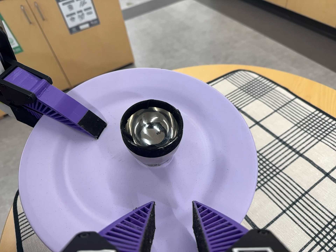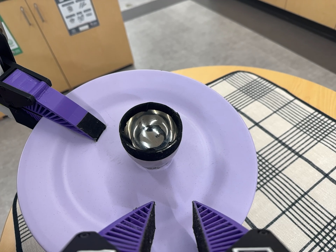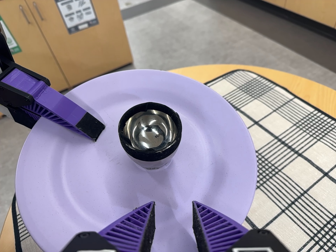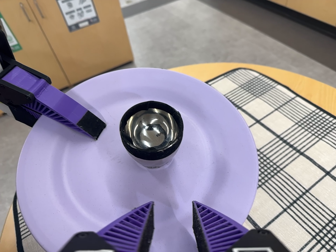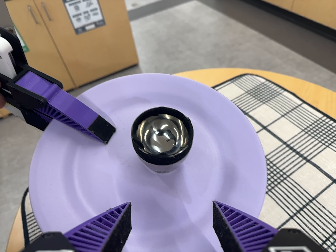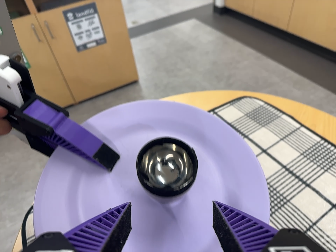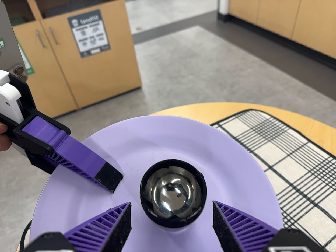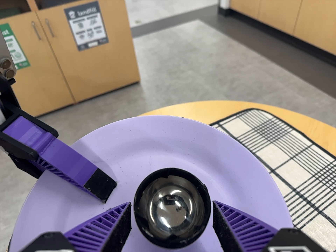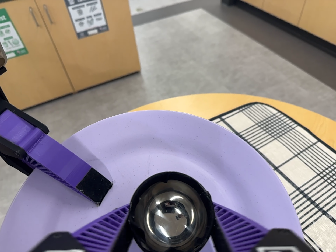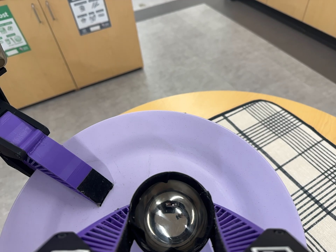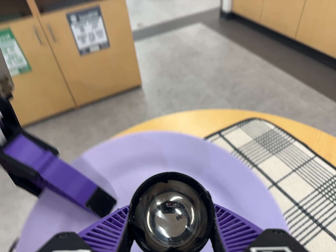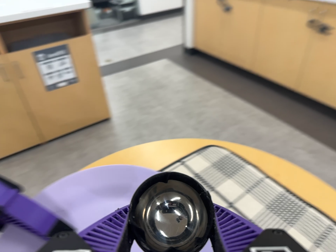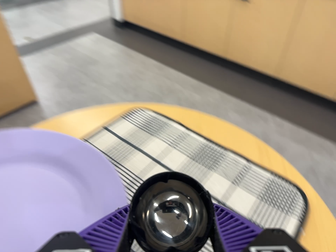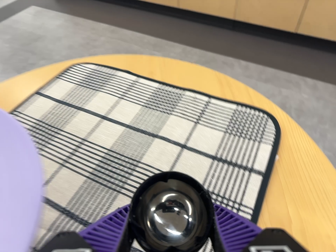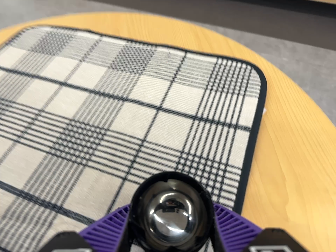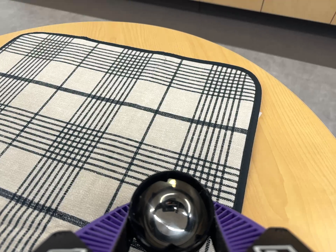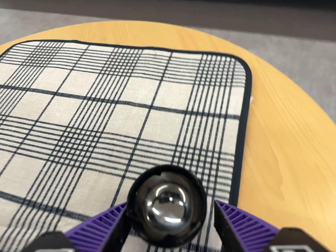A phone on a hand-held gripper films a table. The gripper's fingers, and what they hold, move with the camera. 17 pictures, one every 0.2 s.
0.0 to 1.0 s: The camera shifts only a little, or ends up much as it began.
1.0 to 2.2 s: The camera travels toward the top of its view, about 6 cm, so close, fixed things drift downward.
2.2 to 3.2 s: The camera swings to its right by about 25 degrees, and the scene slides to the left. It travels forward, to its right and toward the bottom of its view, about 22 cm, so what stands in front looms larger. Its aim tips toward the bottom of its view by about 15 degrees, and the scene shifts upward. It rolls about its line of sight by about 30 degrees, and the scene rotates counterclockwise.
The film runs forward here.
